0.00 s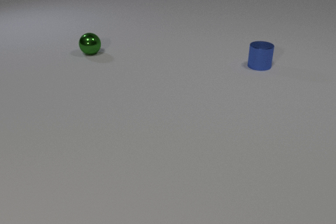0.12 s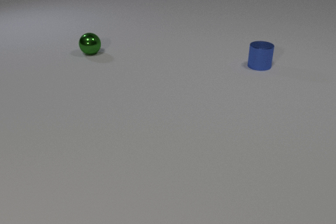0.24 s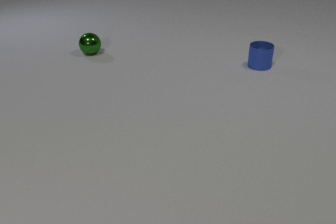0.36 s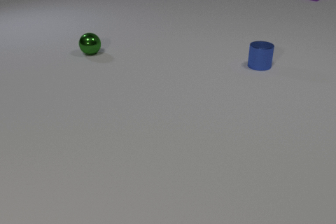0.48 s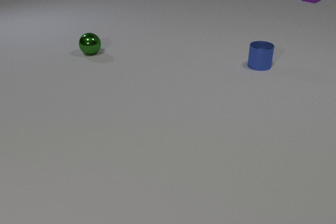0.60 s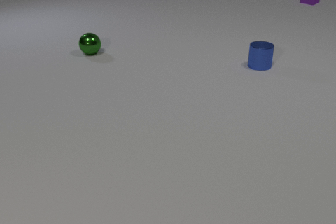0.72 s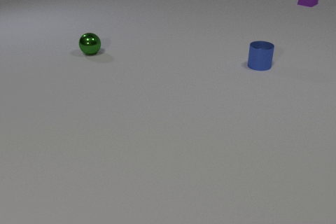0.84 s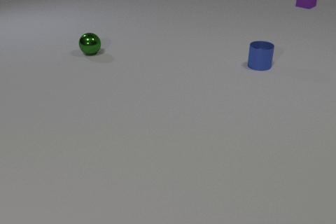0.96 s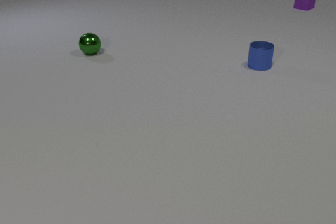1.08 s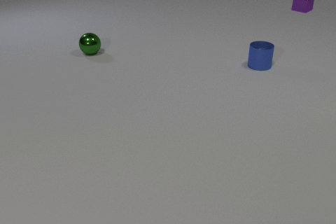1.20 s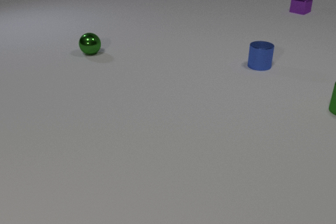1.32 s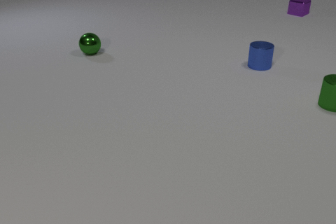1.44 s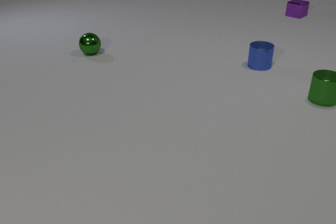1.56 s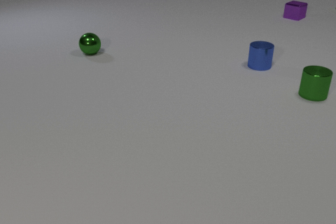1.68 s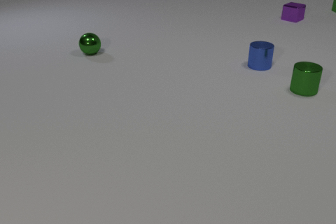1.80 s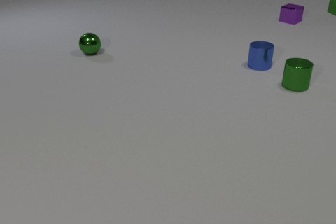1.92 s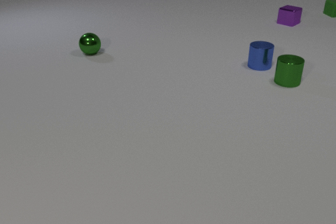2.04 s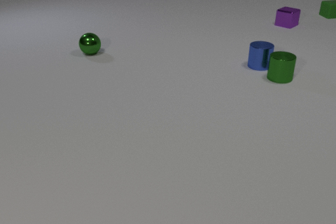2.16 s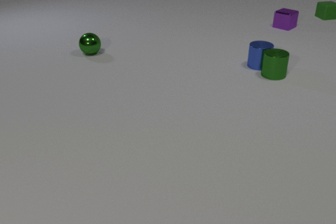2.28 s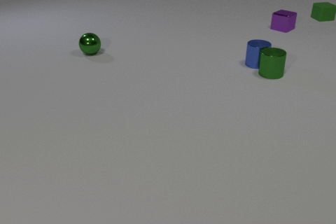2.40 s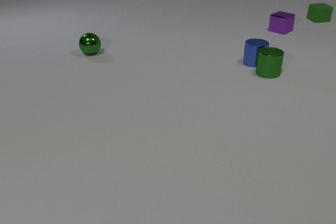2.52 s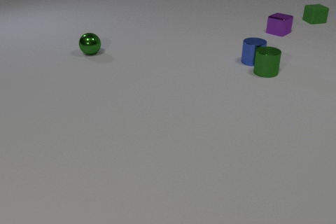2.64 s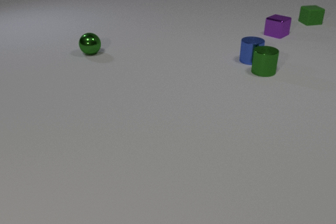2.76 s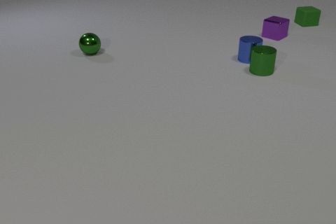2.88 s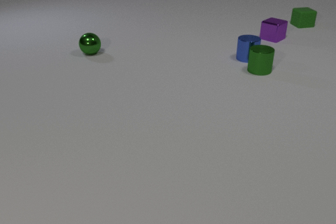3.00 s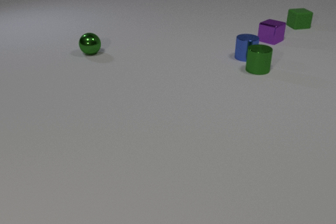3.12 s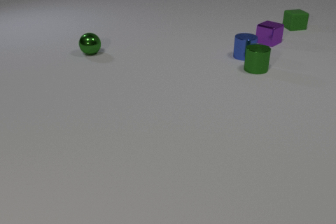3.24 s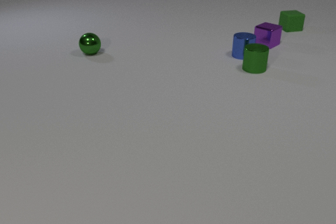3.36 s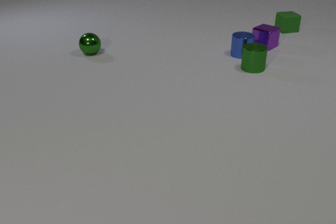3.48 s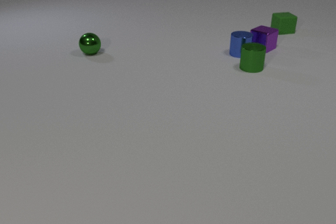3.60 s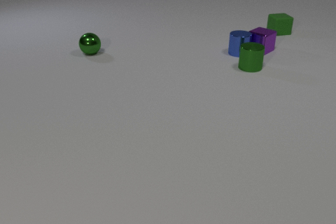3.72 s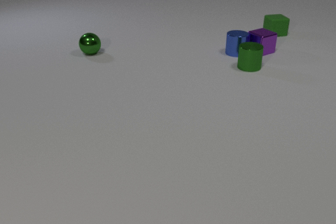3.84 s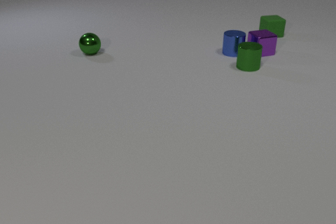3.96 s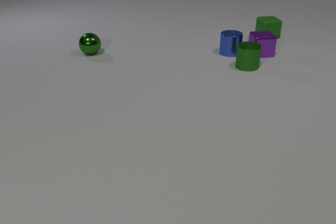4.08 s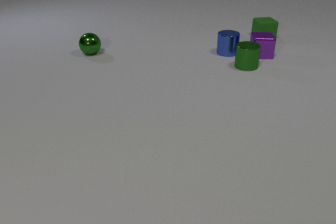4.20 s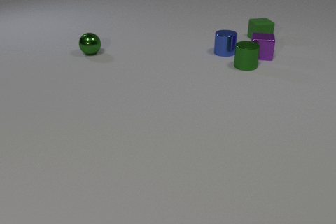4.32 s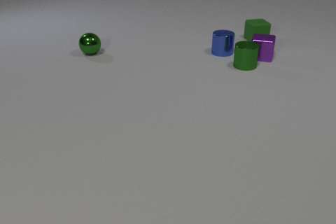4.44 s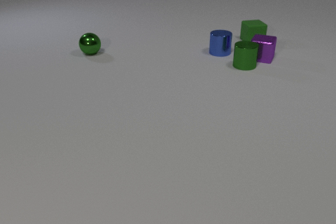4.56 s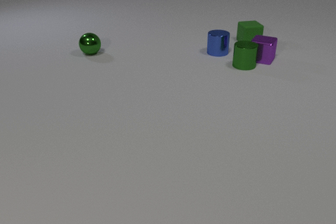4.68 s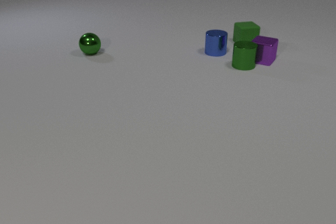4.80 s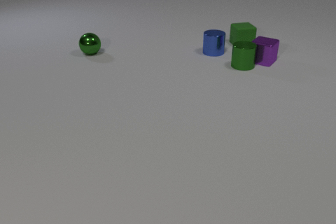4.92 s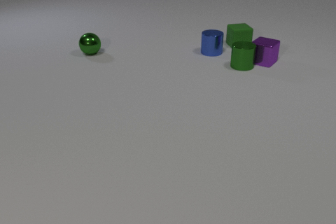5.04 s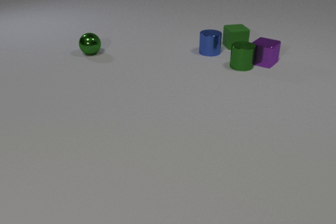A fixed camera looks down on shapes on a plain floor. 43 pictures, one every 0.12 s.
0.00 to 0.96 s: The purple metal cube comes in at the top edge, slides toward the camera.
0.96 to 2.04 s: The green metal cylinder comes in at the right edge, slides to the left and away from the camera. The purple metal cube slides toward the camera. The green rubber cube comes in at the right edge, slides toward the camera and to the left.
2.04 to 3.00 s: The green metal cylinder slides to the left and away from the camera. The blue metal cylinder slides away from the camera and to the left. The purple metal cube slides toward the camera. The green rubber cube slides toward the camera and to the left. The green metal cylinder and the blue metal cylinder collide.
3.00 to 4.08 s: The green metal cylinder slides to the left and away from the camera. The blue metal cylinder slides to the left and away from the camera. The purple metal cube slides toward the camera, spins so that its near face slides to the left, clockwise seen from above. The green rubber cube slides toward the camera and to the left. The blue metal cylinder and the purple metal cube collide.
4.08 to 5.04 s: The green metal cylinder slides to the left. The blue metal cylinder slides to the left. The purple metal cube slides toward the camera, spins clockwise seen from above by about 30 degrees, its near face sliding to the left. The green rubber cube slides toward the camera and to the left. The green metal cylinder and the purple metal cube collide.
Are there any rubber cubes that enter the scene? yes.
How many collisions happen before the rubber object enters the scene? 0.
Are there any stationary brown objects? no.
